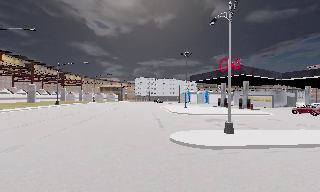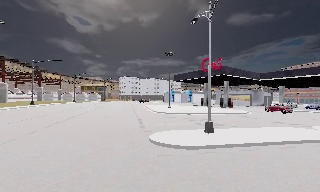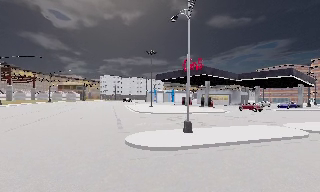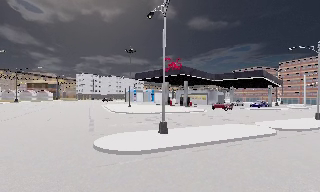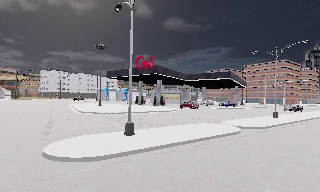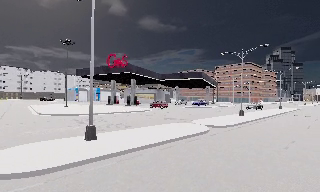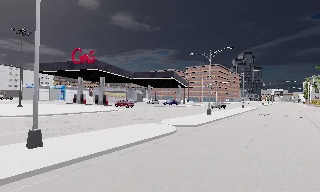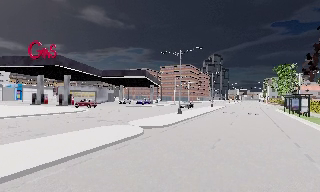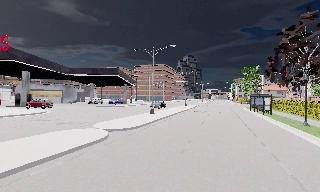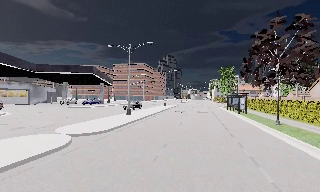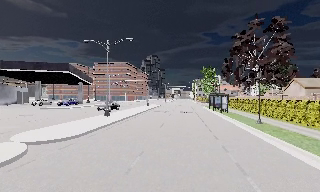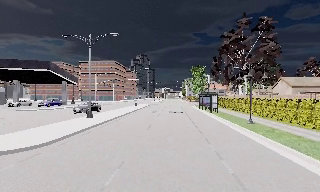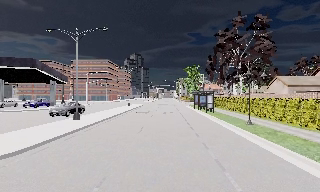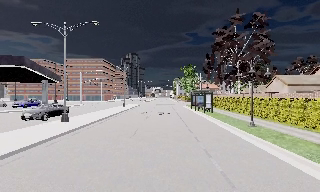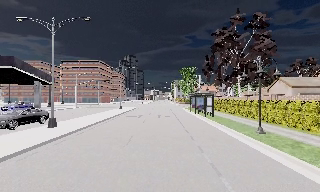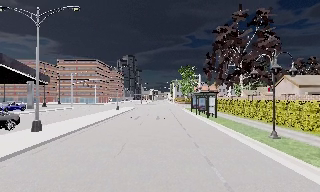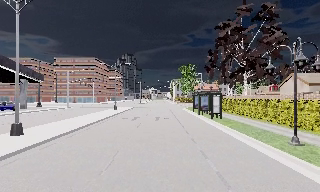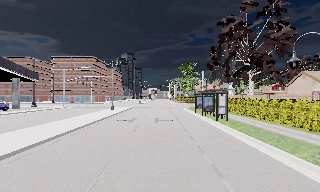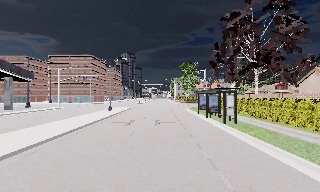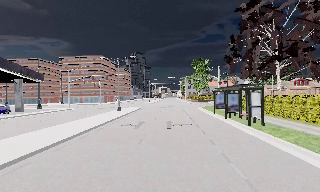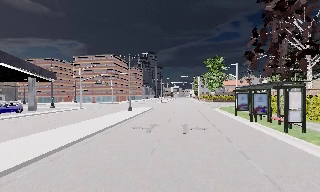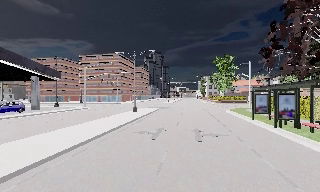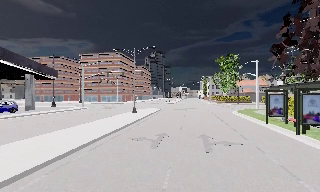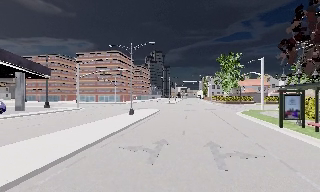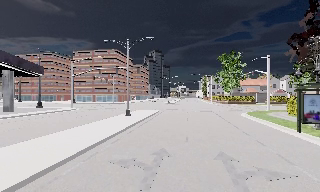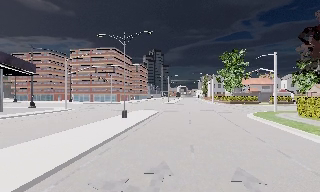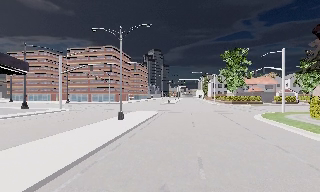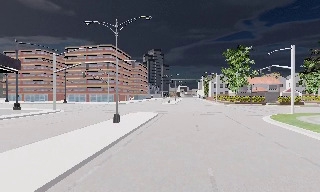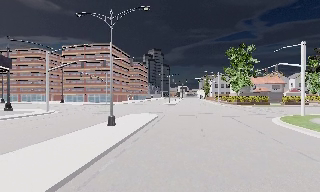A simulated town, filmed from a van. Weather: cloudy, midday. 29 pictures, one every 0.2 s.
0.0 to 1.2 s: The scene slides to the left, as the camera pans about 45 degrees to its right. It travels forward and to its right, about 4 m. It gains speed.
1.2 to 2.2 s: The scene slides to the left, as the camera pans about 35 degrees to its right. It travels forward, about 5 m.
2.2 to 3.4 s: The camera travels forward, about 7 m, so what stands in front looms larger.
3.4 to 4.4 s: The camera pans to its left, which is counterclockwise from overhead, by about 10 degrees. It travels forward, about 8 m, so what stands in front looms larger.
4.4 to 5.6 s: The camera travels forward, about 9 m, so what stands in front looms larger.
The film runs forward here.
